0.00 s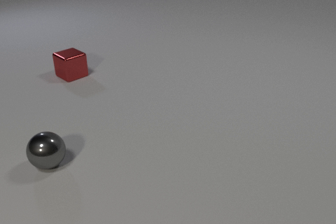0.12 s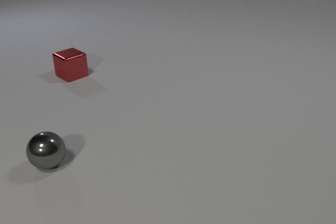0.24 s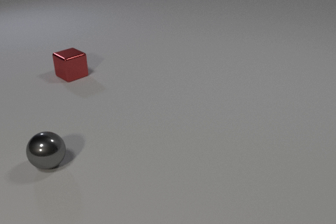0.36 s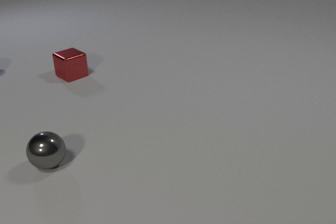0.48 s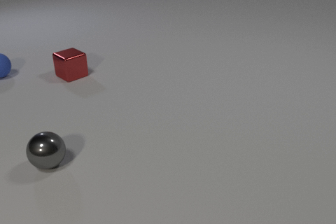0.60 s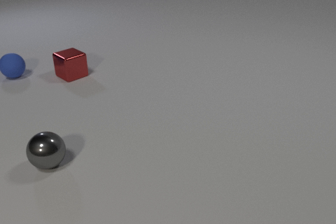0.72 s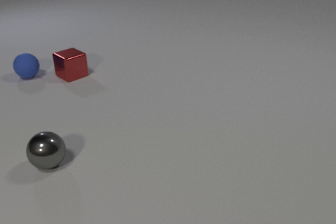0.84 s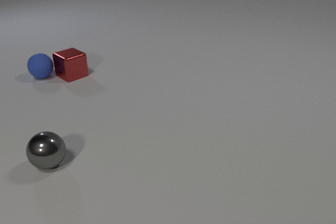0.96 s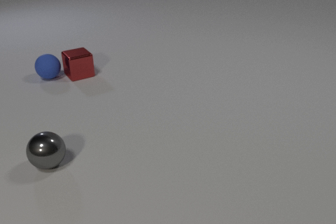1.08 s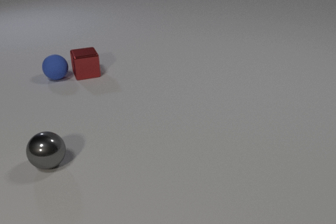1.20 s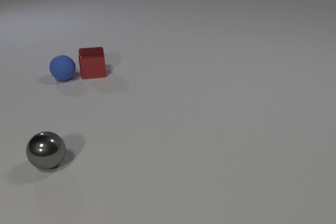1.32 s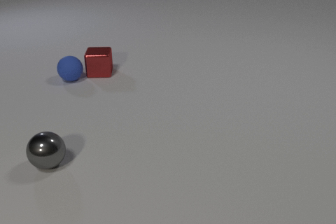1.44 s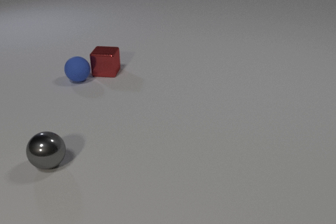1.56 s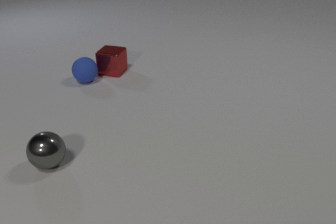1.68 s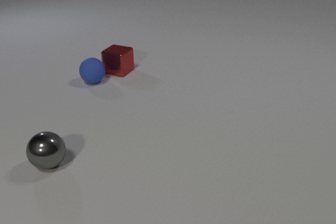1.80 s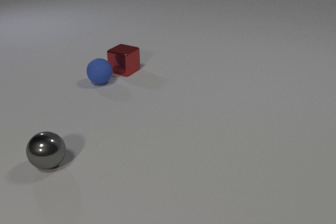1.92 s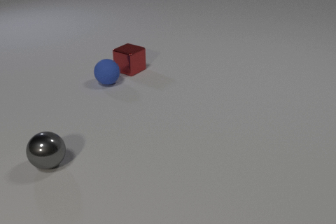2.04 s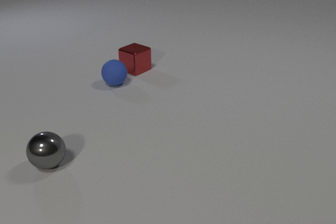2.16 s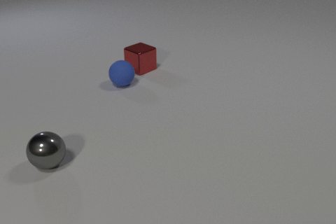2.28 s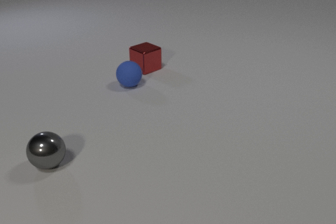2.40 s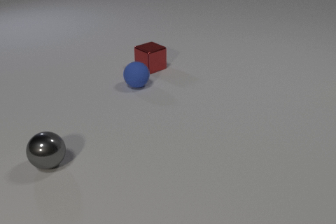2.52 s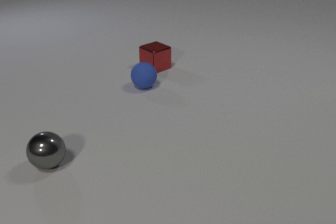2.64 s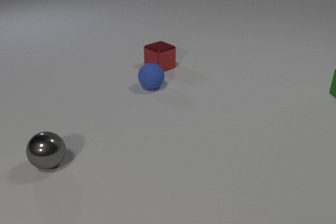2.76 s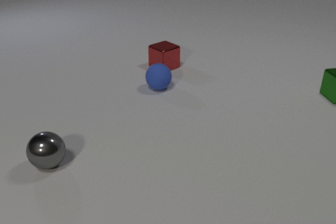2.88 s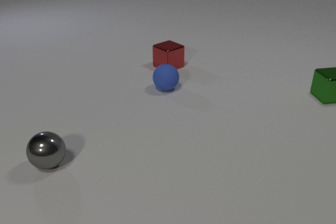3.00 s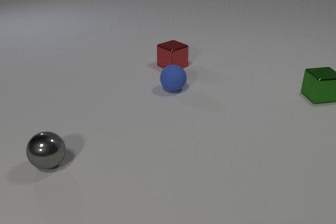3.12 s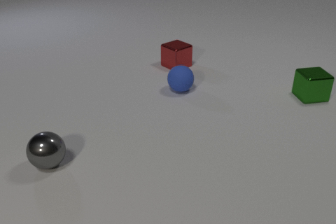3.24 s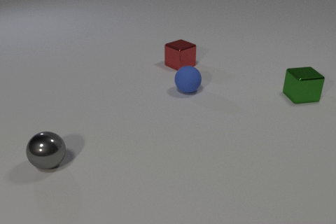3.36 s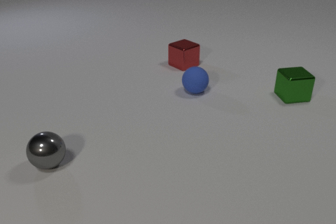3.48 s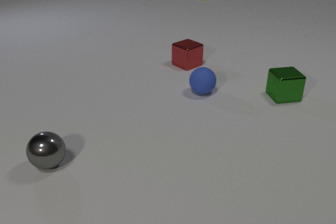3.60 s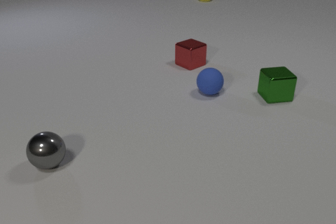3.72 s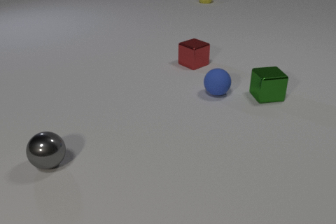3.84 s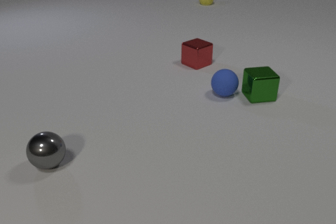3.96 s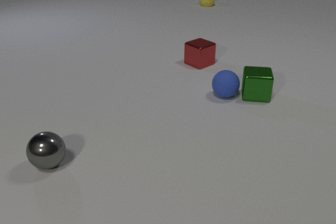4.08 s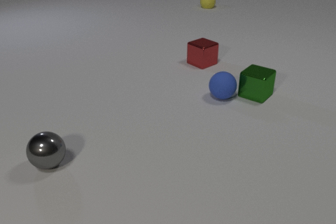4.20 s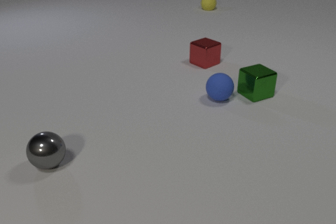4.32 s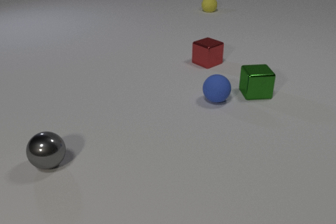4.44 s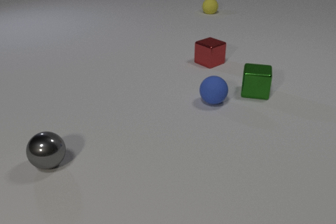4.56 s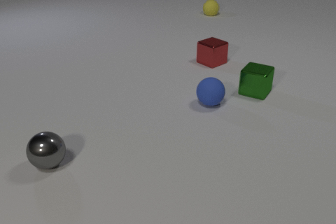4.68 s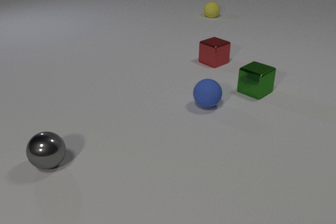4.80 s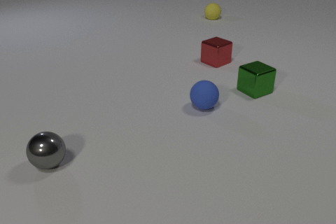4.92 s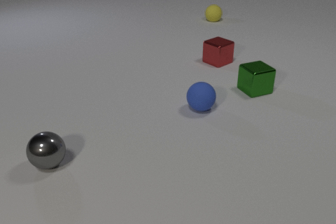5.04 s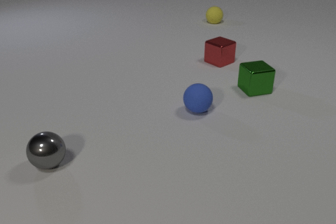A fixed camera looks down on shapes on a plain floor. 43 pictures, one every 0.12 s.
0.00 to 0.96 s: The blue rubber sphere comes in at the left edge, rolls to the right and toward the camera. The red metal cube slides to the right. The blue rubber sphere and the red metal cube collide.
0.96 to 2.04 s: The blue rubber sphere rolls to the right and toward the camera. The red metal cube slides to the right, spins so that its near face slides to the left, clockwise seen from above.
2.04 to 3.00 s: The blue rubber sphere rolls to the right. The red metal cube slides to the right. The green metal cube comes in at the right edge, slides to the left and toward the camera.
3.00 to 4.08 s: The blue rubber sphere rolls to the right. The red metal cube slides to the right. The yellow rubber sphere comes in at the top edge, rolls toward the camera. The green metal cube slides to the left, spins clockwise seen from above by about 45 degrees, its near face sliding to the left. The blue rubber sphere and the green metal cube collide.
4.08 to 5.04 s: The blue rubber sphere rolls toward the camera and to the left. The red metal cube slides to the right. The yellow rubber sphere rolls toward the camera. The green metal cube slides away from the camera, spins so that its near face slides to the left, clockwise seen from above.
What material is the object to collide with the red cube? rubber.
What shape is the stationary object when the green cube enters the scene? sphere.
What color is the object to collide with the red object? blue.
